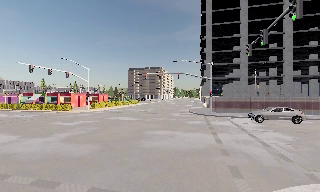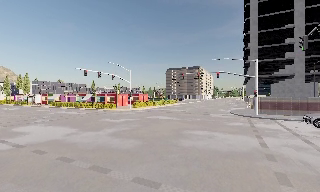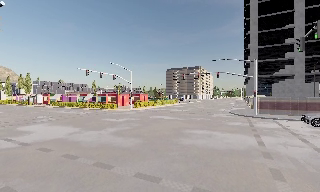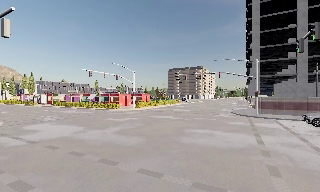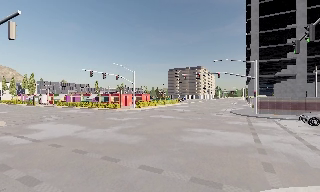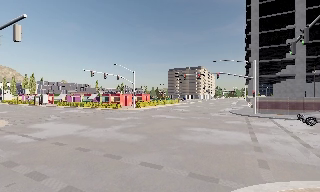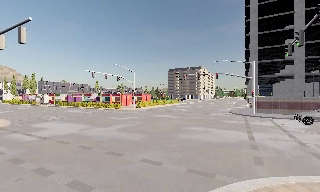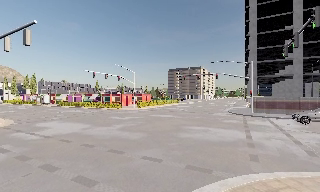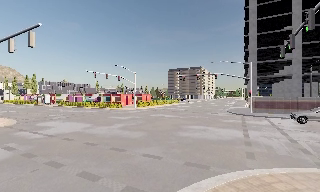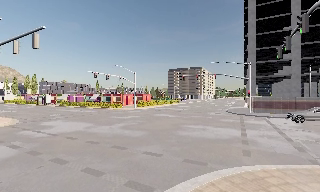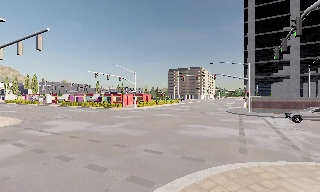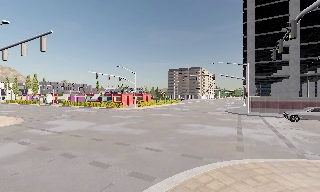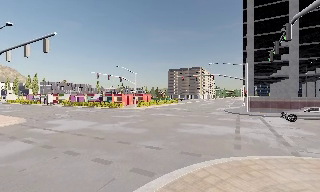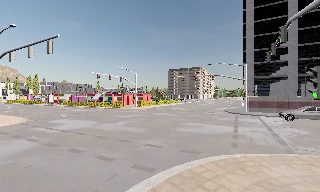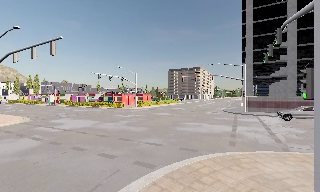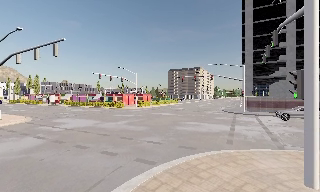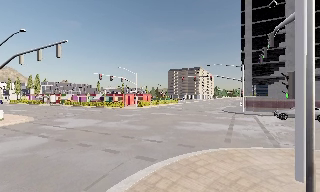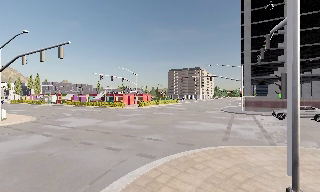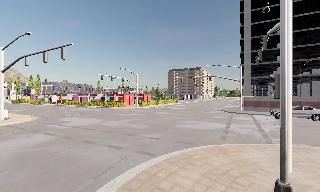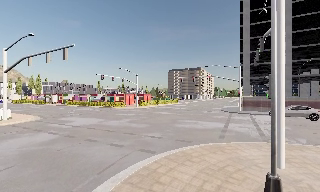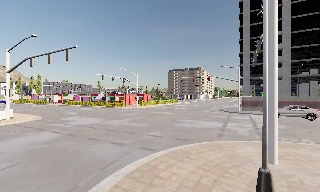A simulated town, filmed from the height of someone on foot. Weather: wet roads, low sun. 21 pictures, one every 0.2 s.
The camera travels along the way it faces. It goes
backward.
0.0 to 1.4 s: The camera pans to its left, which is counterclockwise from overhead, by about 15 degrees. It travels backward, about 2 m, so what stands in front gets smaller.
1.4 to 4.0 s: The camera travels backward, about 4 m, so what stands in front gets smaller.
The film runs backward here.
